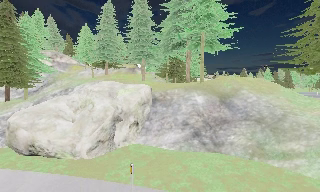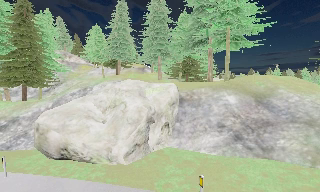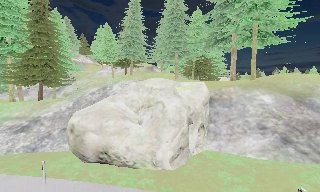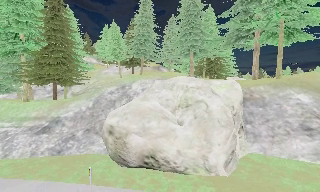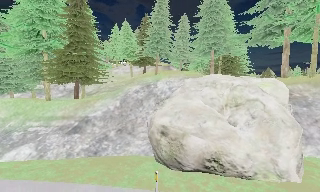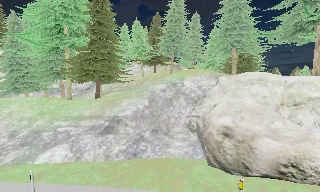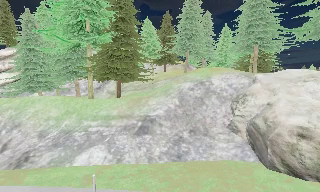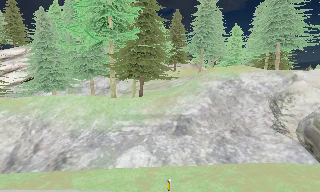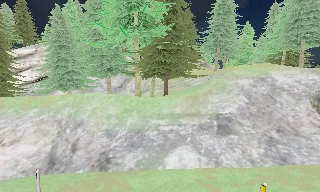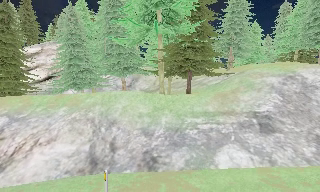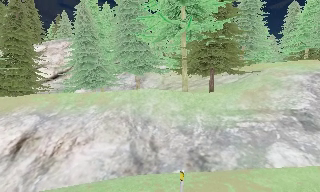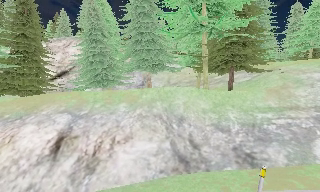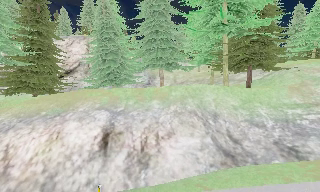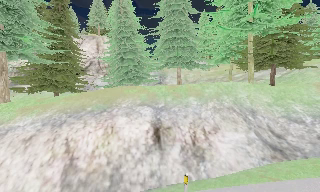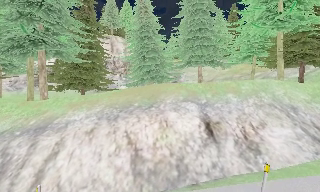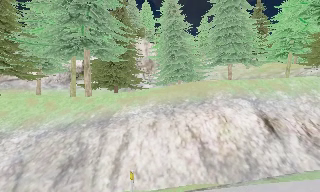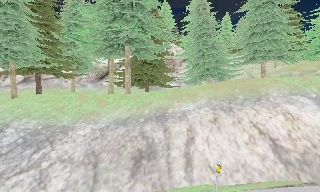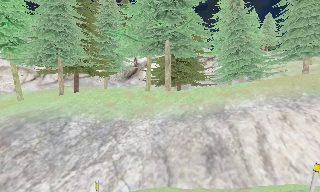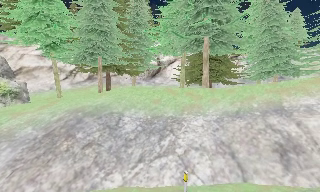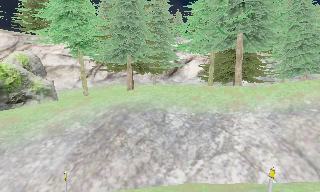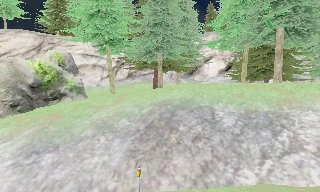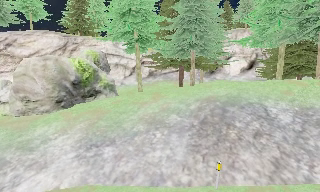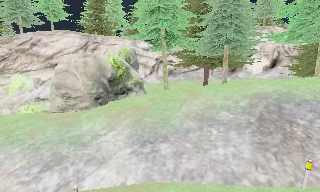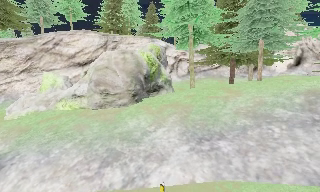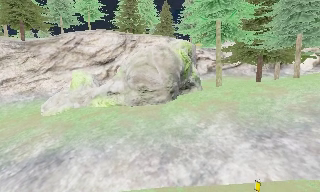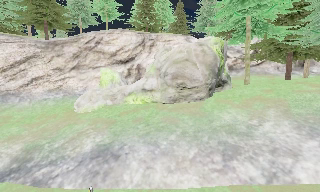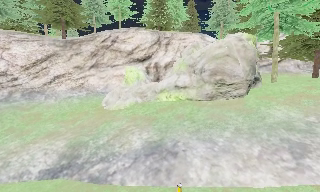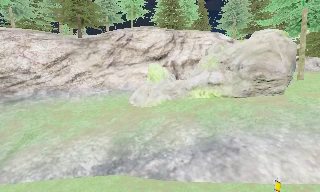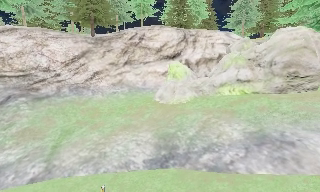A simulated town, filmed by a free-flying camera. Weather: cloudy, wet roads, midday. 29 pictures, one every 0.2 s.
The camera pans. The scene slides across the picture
to the right.
The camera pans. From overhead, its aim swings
counterclockwise.
0.0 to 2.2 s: The camera travels to its left, about 25 m, so close, fixed things drift to the right.
2.2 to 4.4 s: The scene slides to the right, as the camera pans about 30 degrees to its left. It travels to its left, about 25 m, so close, fixed things drift to the right.
4.4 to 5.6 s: The camera travels to its left, about 13 m, so close, fixed things drift to the right.
The film runs backward here.
